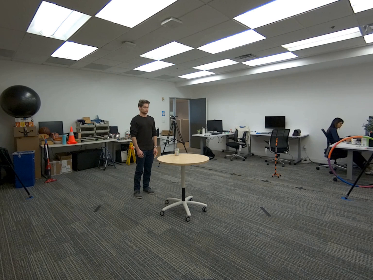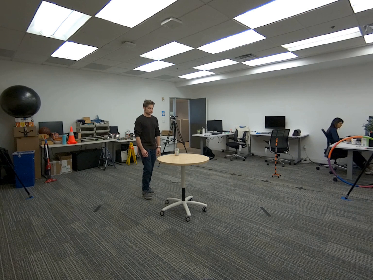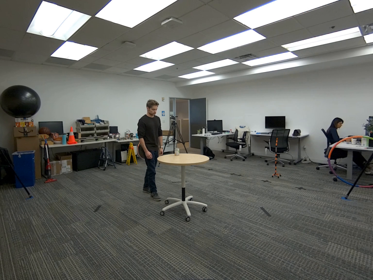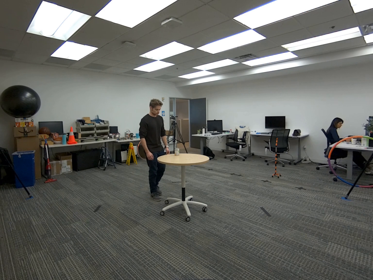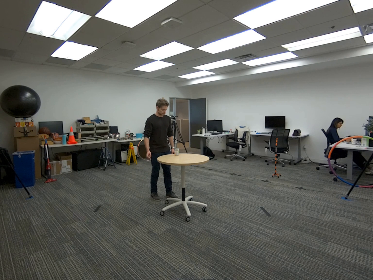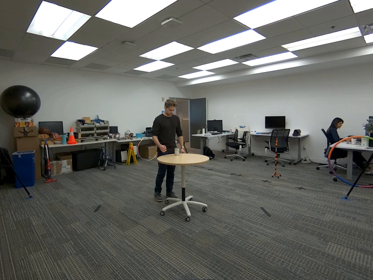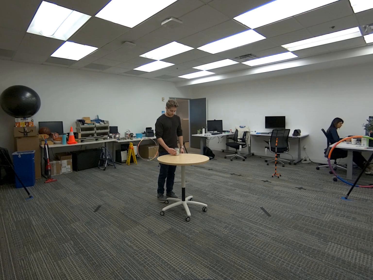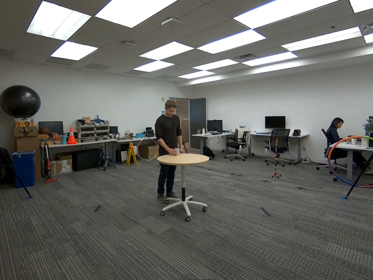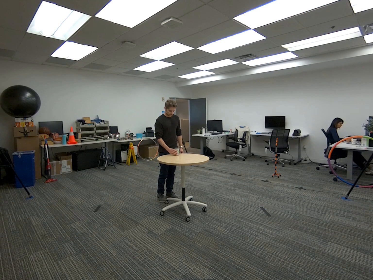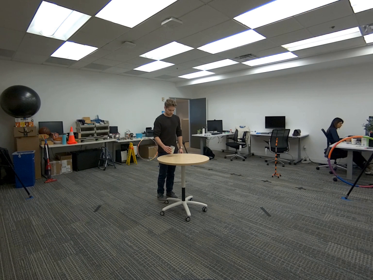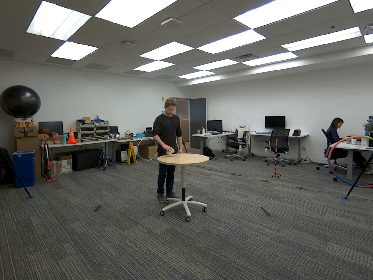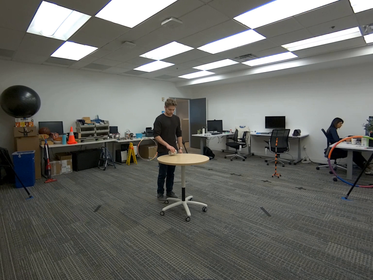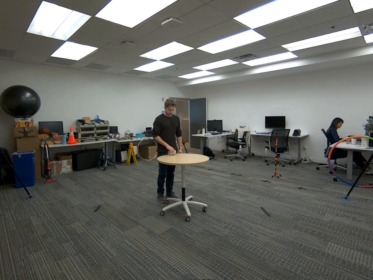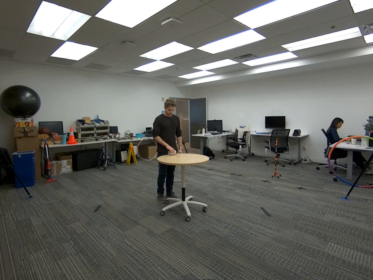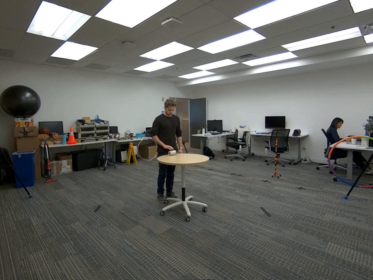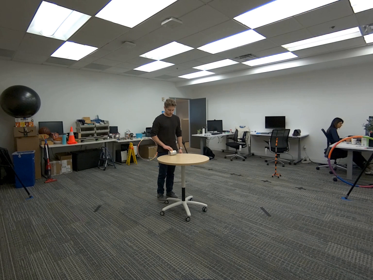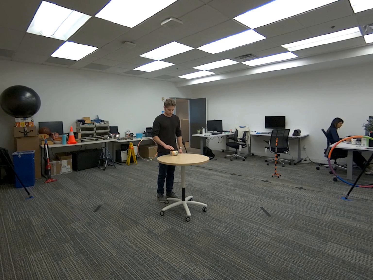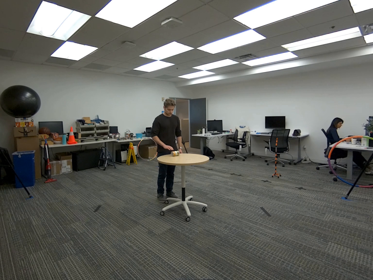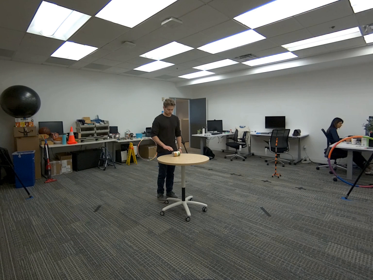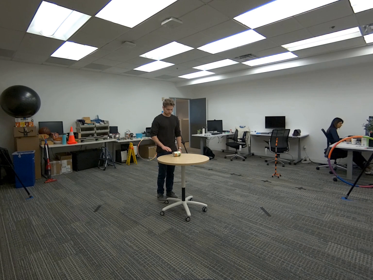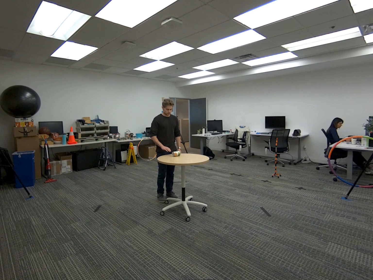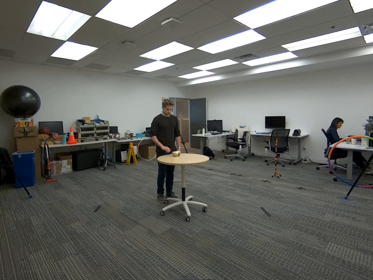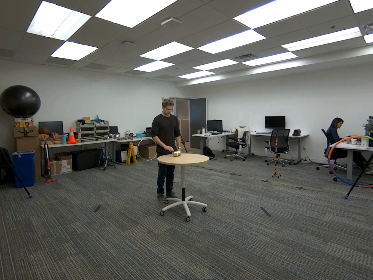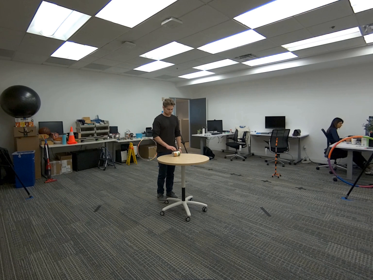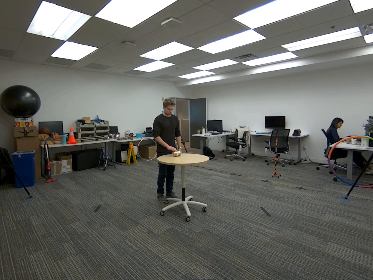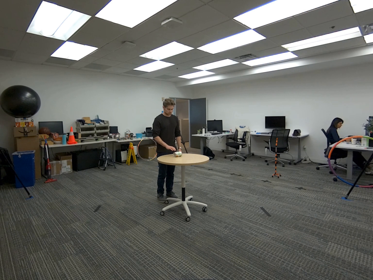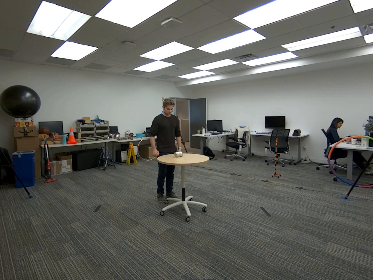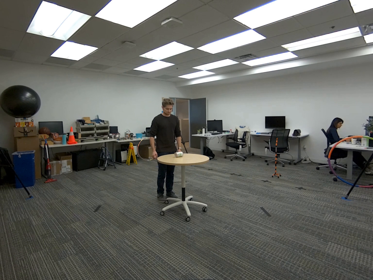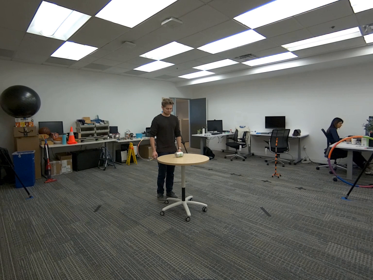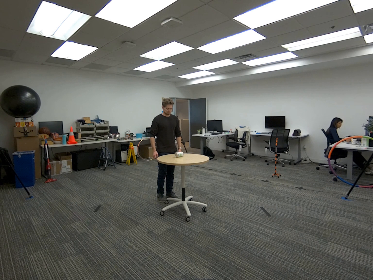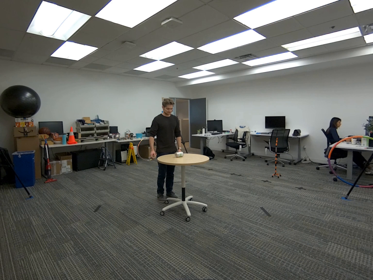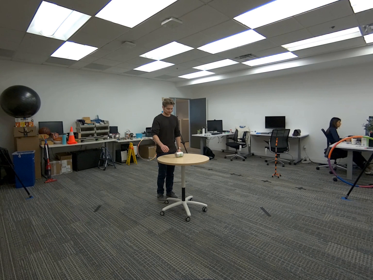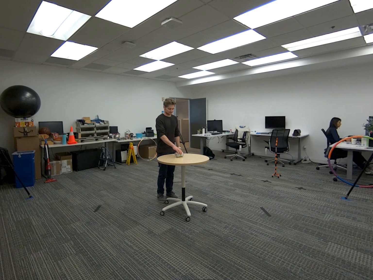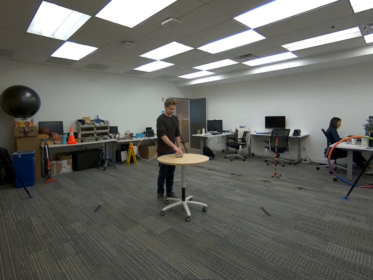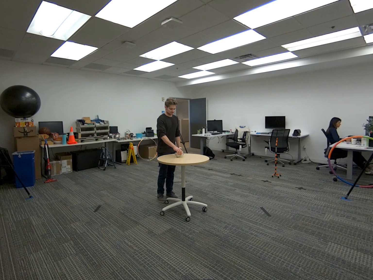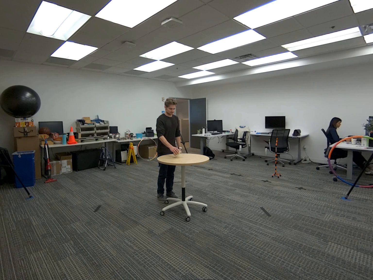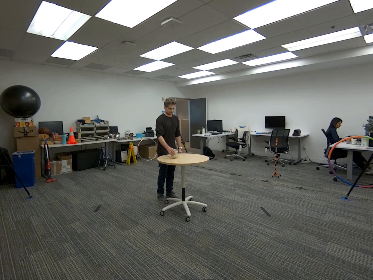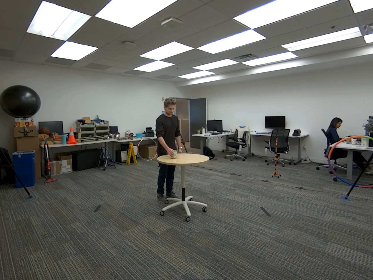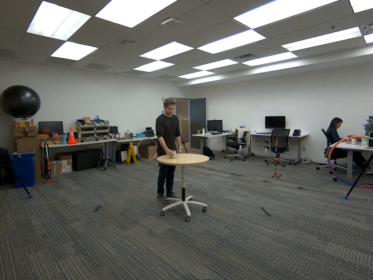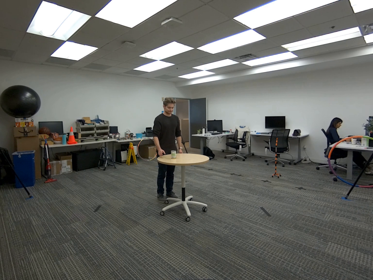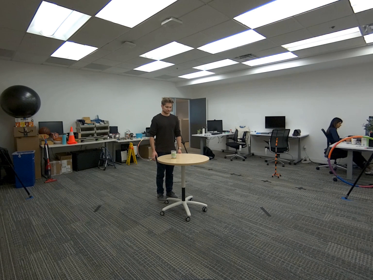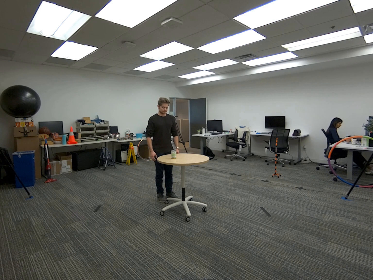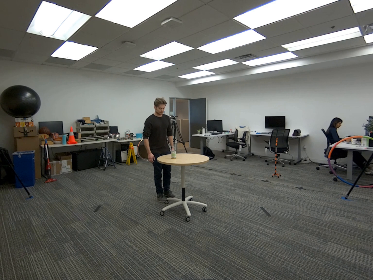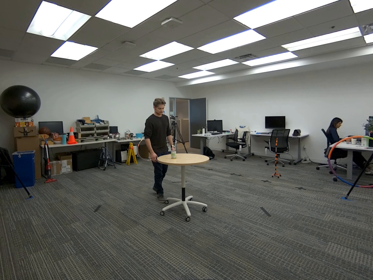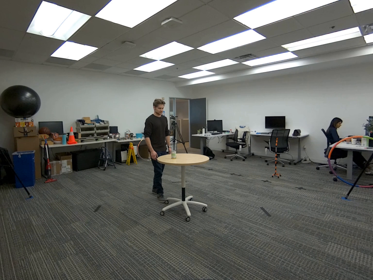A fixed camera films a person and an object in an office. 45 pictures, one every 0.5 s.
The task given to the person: Walk up to the round table and lay the corn can on its side. Gently push the corn can so that it rolls on the round table. Don't let the corn can fall off the table. Place right up on the round table when done.
